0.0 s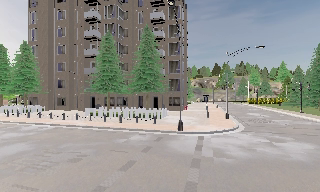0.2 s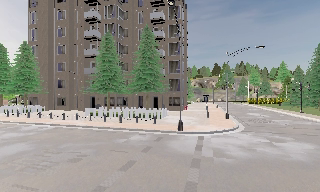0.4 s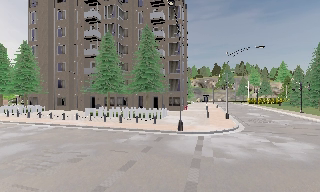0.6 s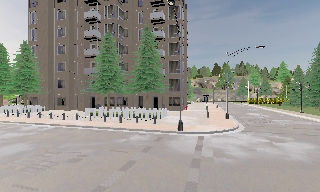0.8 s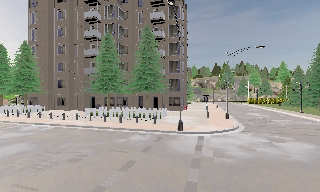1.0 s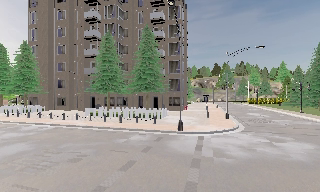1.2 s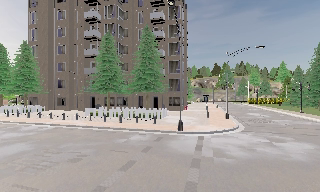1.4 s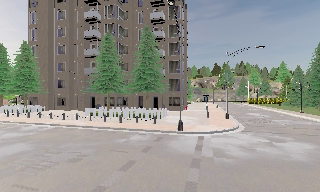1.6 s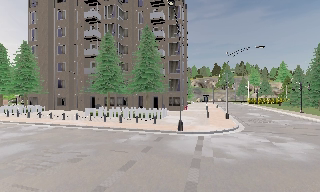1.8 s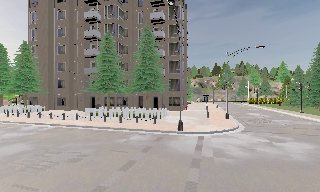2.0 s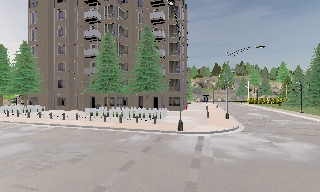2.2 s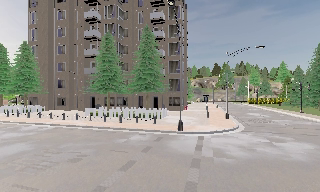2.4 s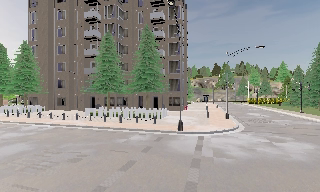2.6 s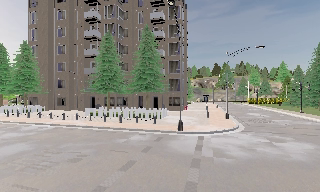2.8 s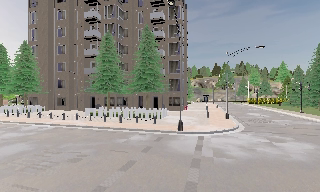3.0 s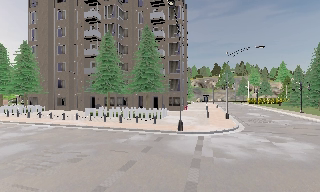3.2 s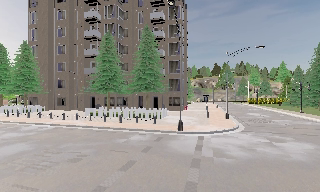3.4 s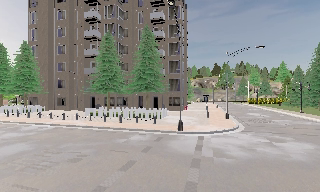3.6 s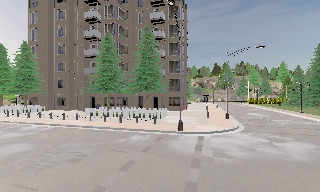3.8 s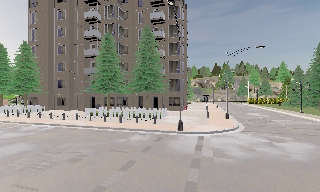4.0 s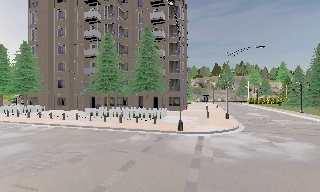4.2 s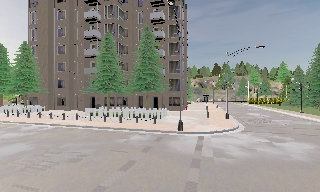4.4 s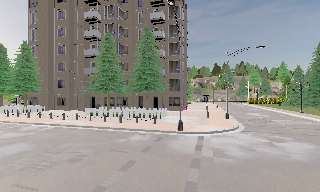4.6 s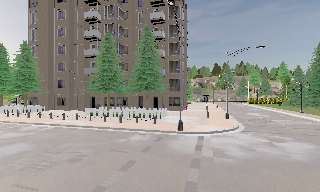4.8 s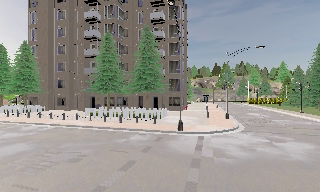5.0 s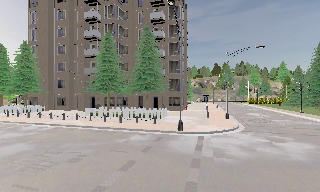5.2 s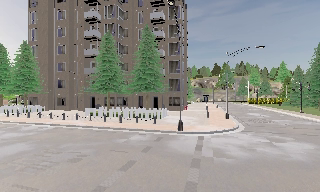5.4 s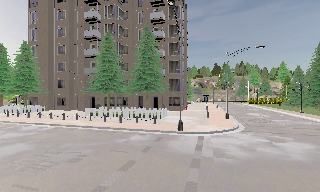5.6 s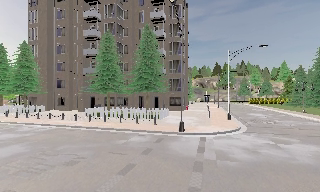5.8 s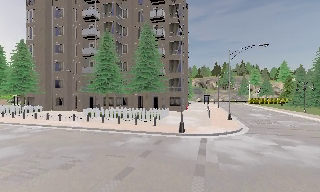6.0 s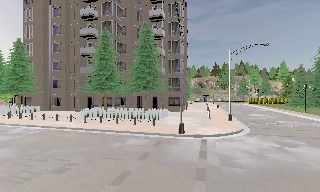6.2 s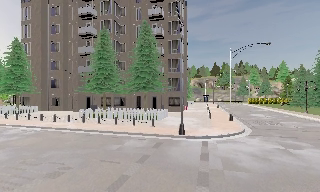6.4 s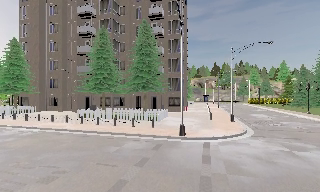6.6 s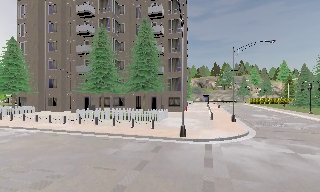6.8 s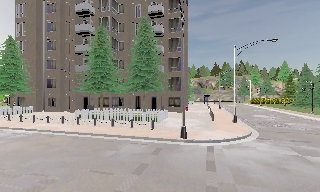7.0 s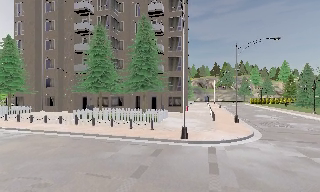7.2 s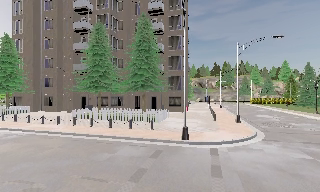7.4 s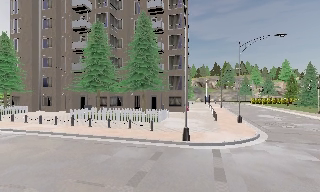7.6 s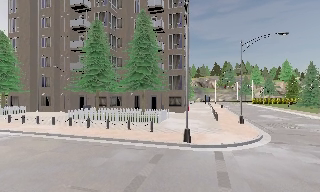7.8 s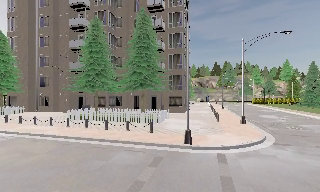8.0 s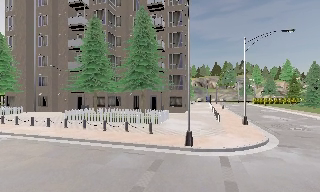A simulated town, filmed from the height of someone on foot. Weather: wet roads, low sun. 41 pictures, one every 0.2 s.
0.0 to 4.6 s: The camera keeps its place and its aim.
4.6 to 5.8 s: The camera travels forward, about 0.5 m, so what stands in front looms larger. It gains speed.
5.8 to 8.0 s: The camera travels forward, about 3.5 m, so what stands in front looms larger.
The film runs forward here.
